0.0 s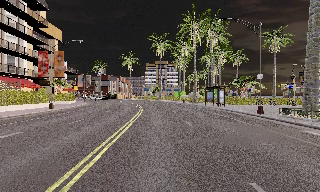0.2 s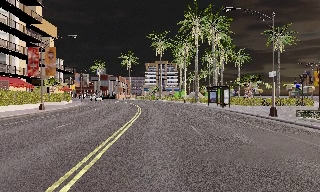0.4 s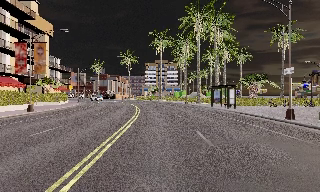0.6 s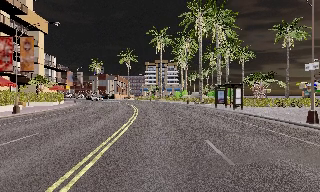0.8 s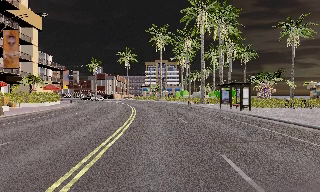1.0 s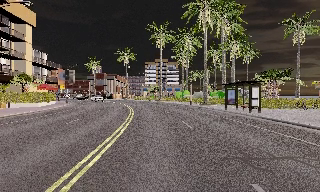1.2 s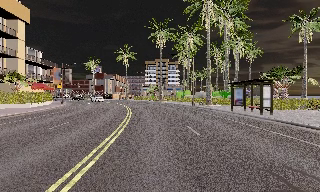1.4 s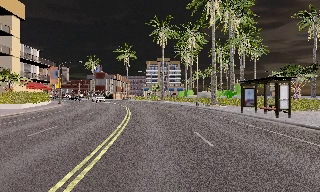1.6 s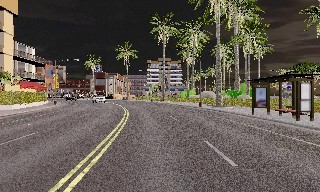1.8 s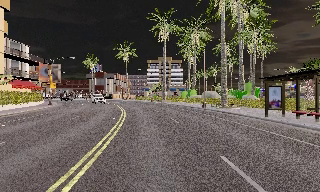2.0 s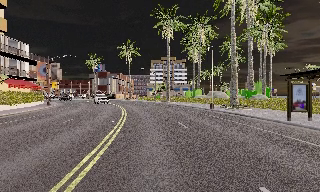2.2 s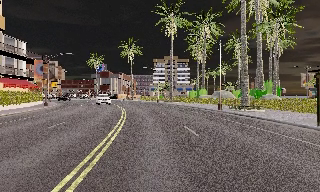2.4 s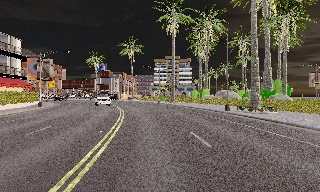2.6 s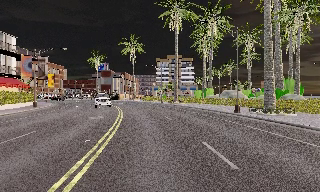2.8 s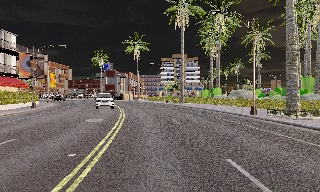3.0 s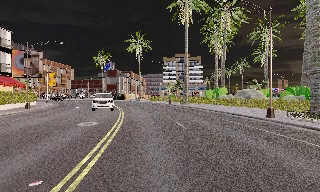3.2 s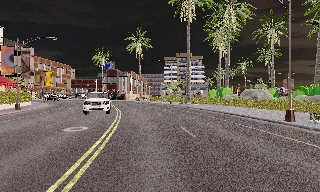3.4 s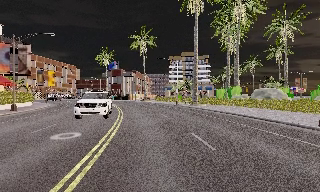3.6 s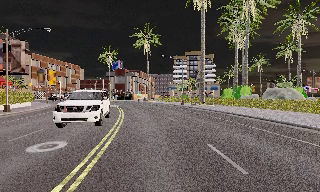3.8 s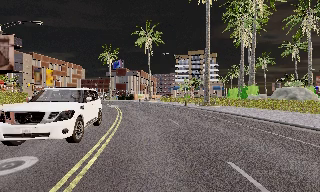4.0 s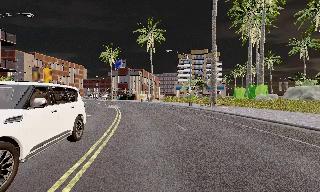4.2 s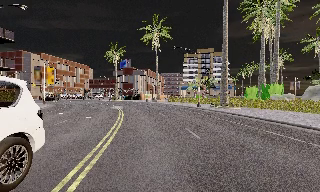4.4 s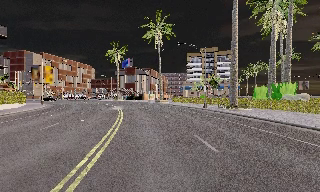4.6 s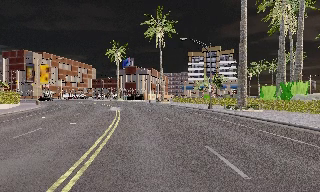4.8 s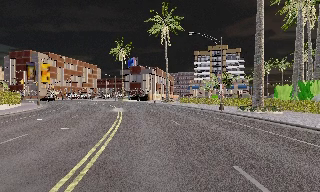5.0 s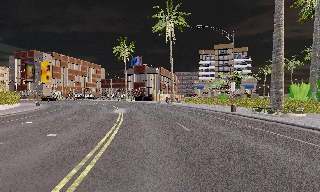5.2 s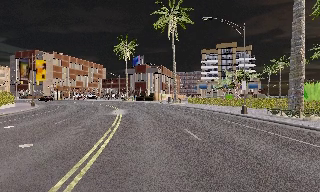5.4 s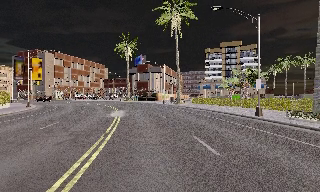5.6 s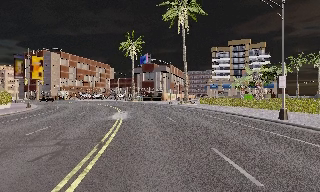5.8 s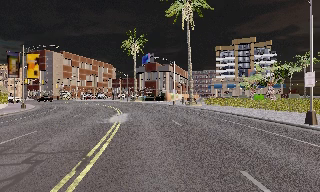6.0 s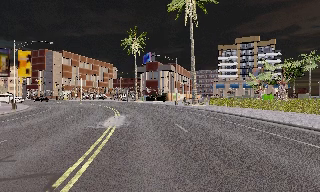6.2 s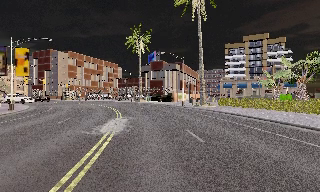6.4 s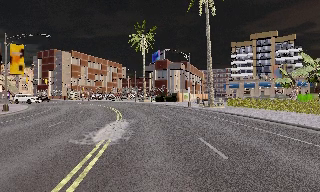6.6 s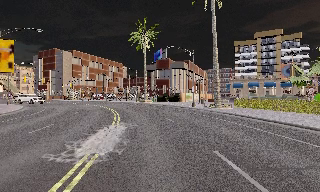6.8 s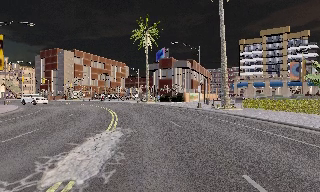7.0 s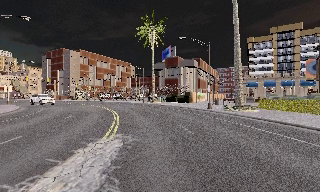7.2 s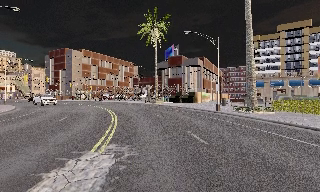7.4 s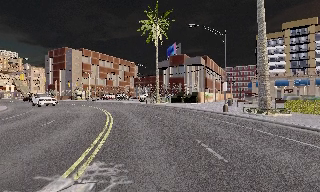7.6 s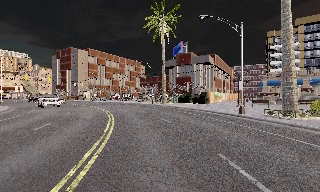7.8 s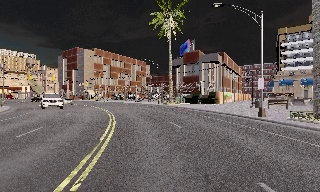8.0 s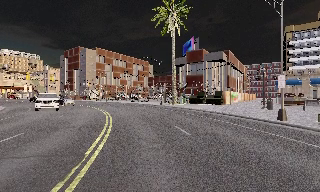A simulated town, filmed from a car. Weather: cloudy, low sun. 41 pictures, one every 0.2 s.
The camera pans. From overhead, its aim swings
counterclockwise.
The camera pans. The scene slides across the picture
to the right.
0.0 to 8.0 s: The scene slides to the right, as the camera pans about 35 degrees to its left. It travels forward, about 60 m.
The film runs forward here.
